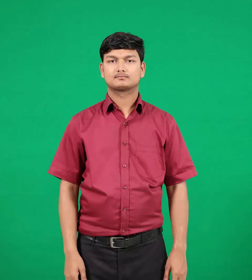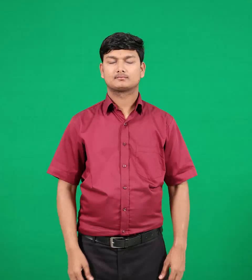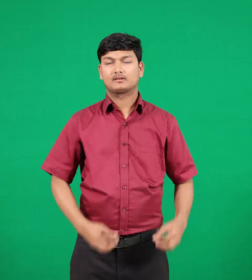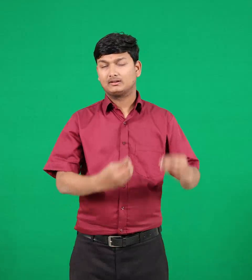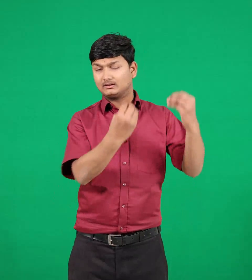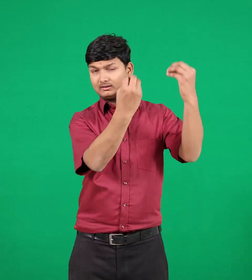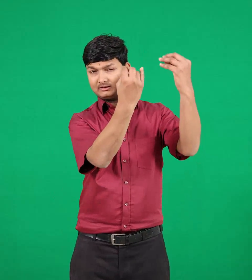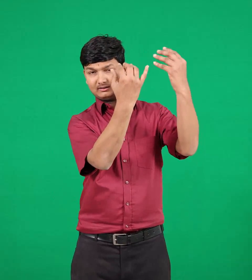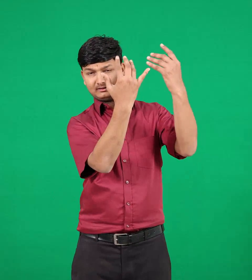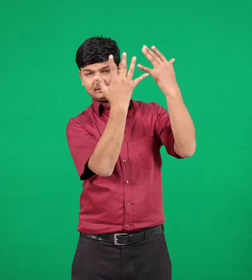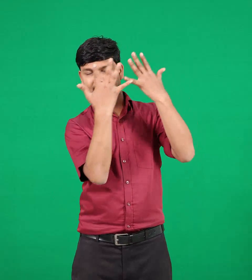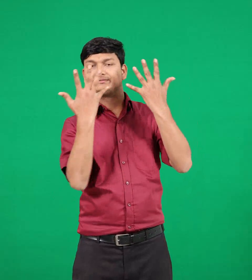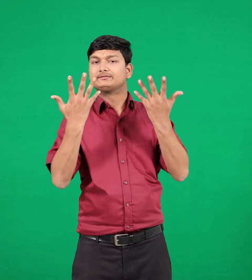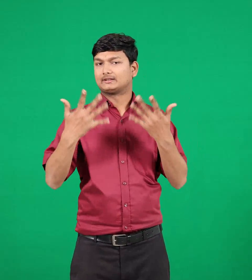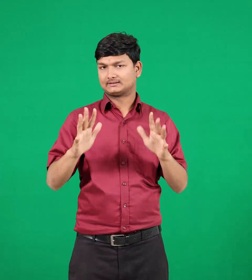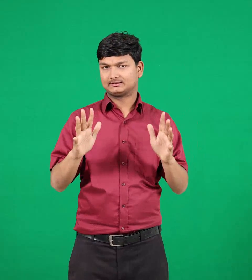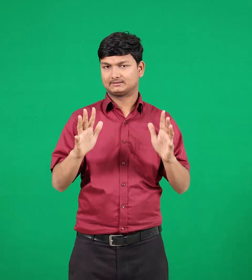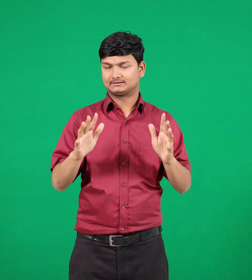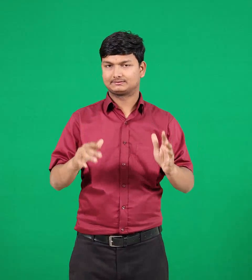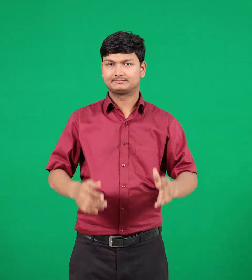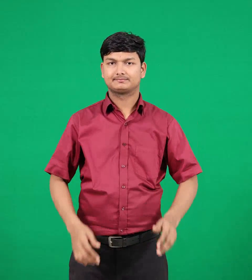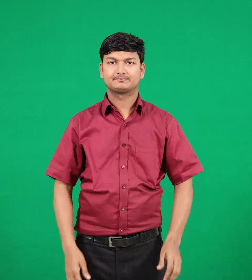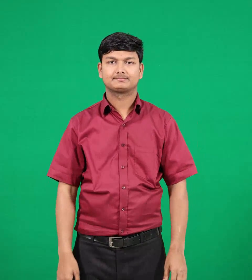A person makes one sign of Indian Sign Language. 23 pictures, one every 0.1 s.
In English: shined
